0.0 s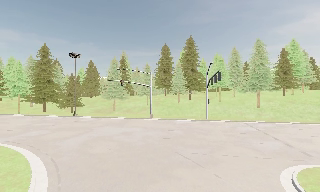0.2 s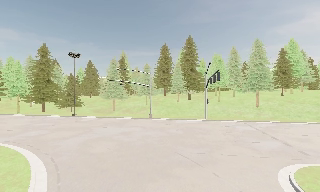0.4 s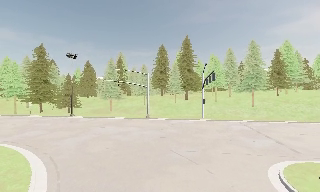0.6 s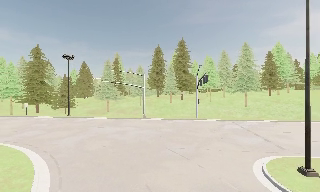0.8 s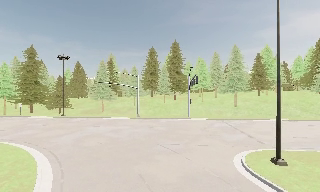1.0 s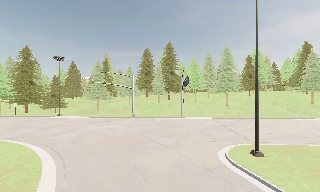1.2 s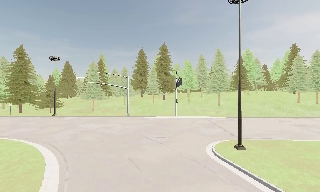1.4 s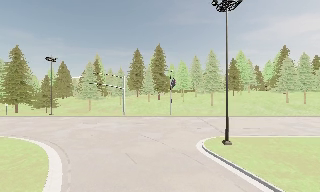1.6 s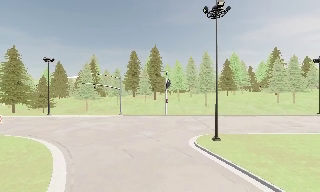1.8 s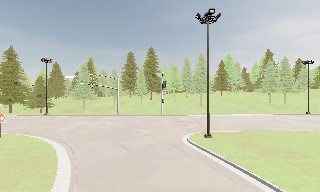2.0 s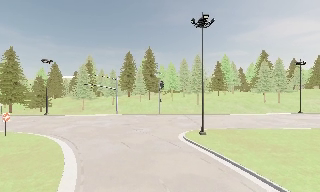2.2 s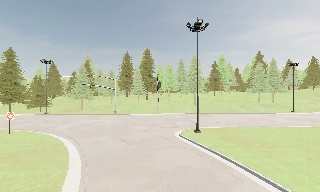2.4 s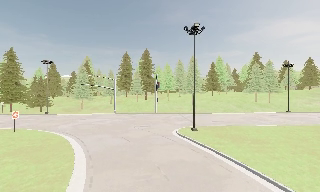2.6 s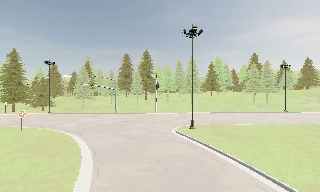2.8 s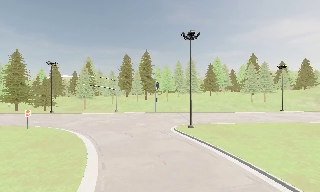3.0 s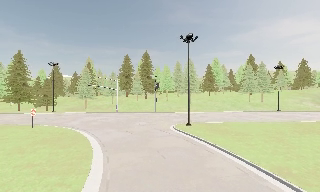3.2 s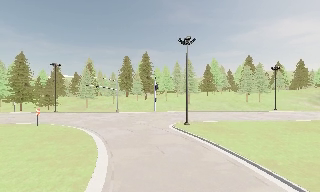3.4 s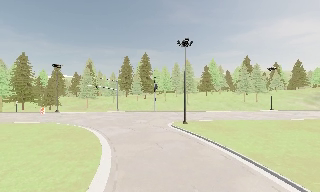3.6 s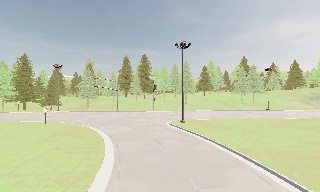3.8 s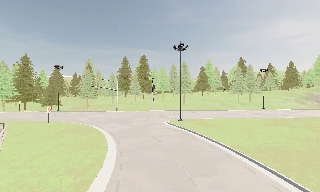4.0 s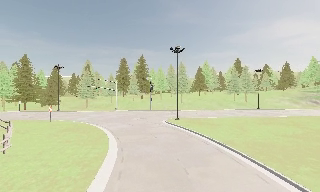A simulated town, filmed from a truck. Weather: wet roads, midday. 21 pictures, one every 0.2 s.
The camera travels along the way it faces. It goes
backward.
0.0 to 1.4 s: The camera travels backward, about 5 m, so what stands in front gets smaller. It gains speed.
1.4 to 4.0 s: The camera travels backward, about 12 m, so what stands in front gets smaller.
The film runs backward here.
